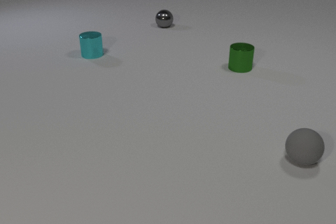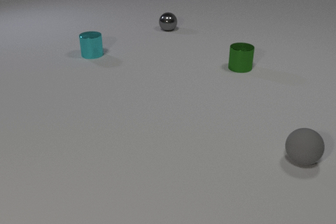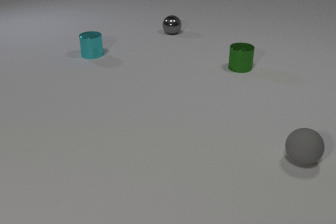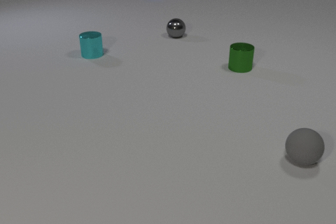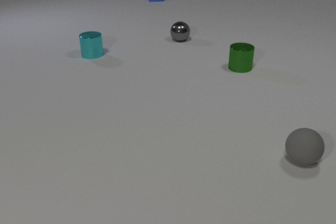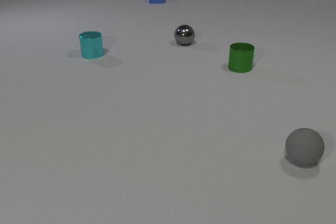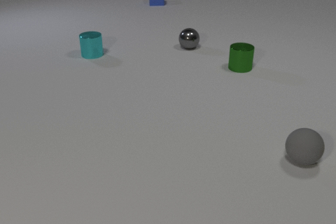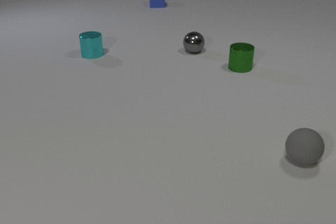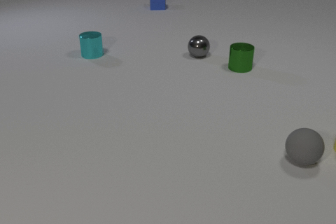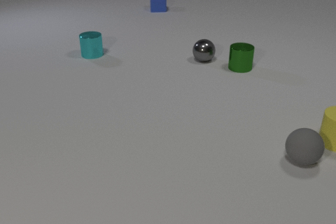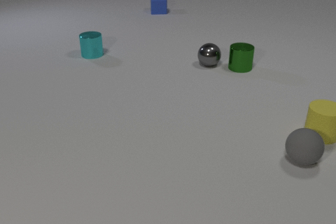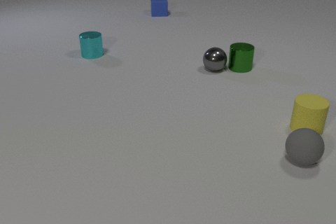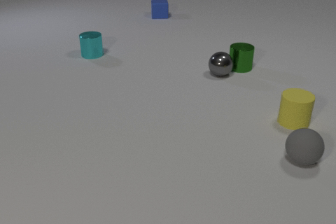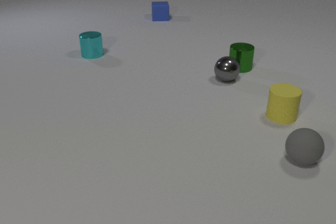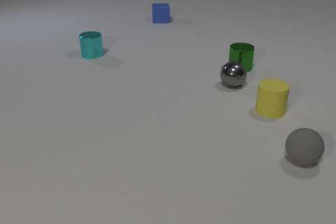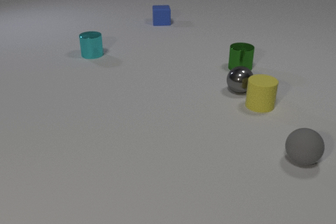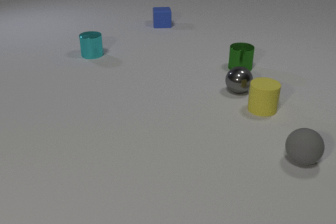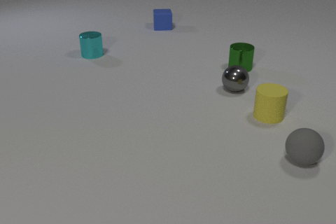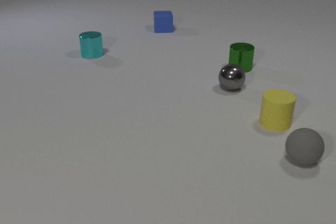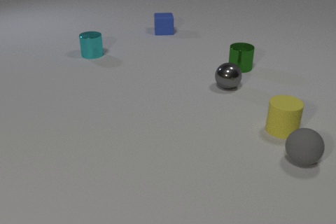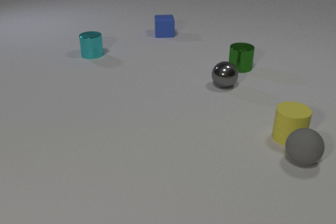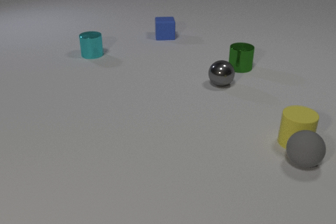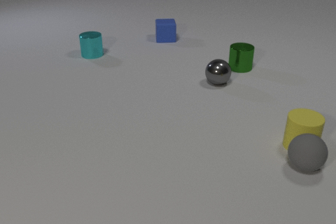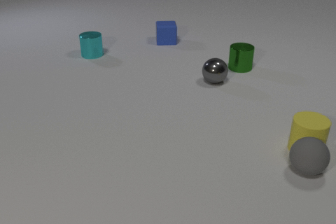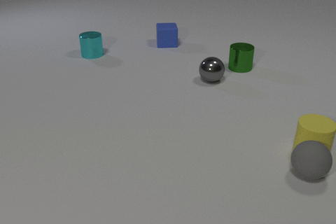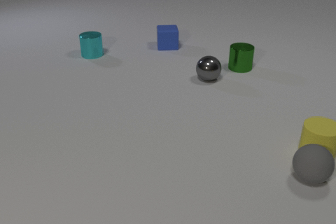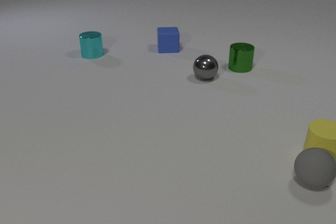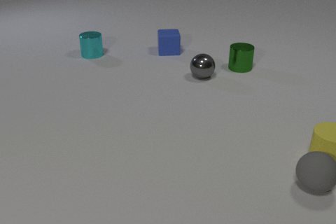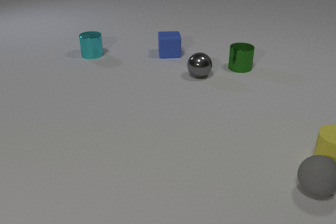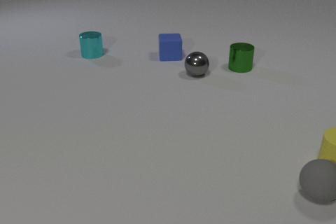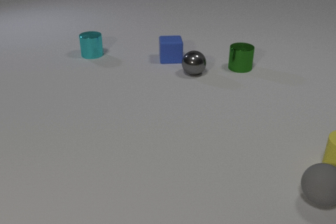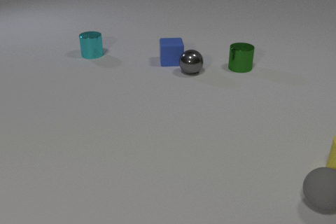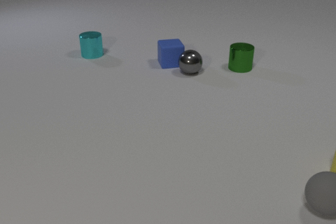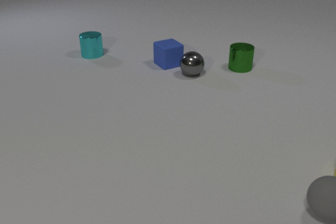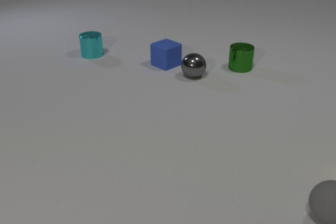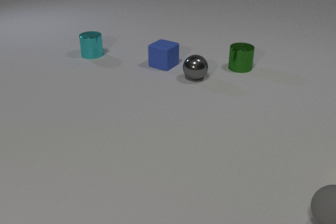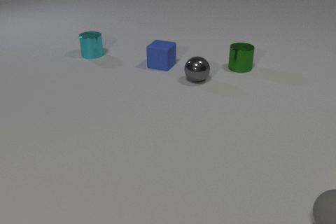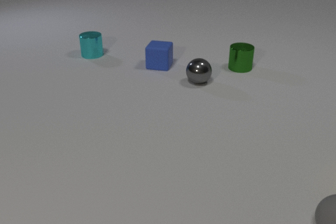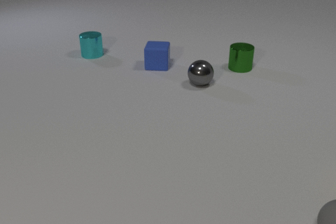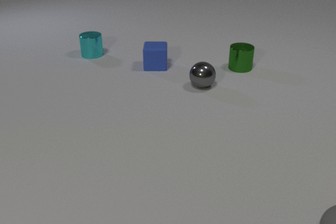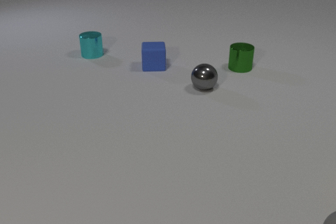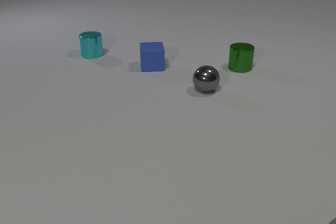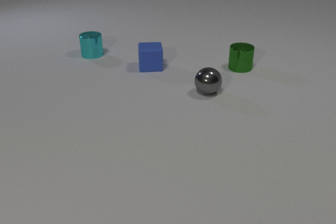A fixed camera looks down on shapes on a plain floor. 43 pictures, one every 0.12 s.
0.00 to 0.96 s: The gray metal sphere rolls toward the camera. The blue rubber cube comes in at the top edge, slides toward the camera.
0.96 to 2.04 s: The yellow rubber cylinder slides to the left and away from the camera. The gray metal sphere rolls toward the camera and to the right. The blue rubber cube slides toward the camera. The yellow rubber cylinder and the gray metal sphere collide.
2.04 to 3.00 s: The yellow rubber cylinder slides toward the camera and to the right. The gray metal sphere rolls to the left and away from the camera. The blue rubber cube slides toward the camera. The gray rubber sphere rolls toward the camera. The yellow rubber cylinder and the gray rubber sphere collide.
3.00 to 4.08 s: The yellow rubber cylinder slides to the right and toward the camera, leaves at the right edge. The gray metal sphere rolls to the left and away from the camera. The blue rubber cube slides toward the camera, spins counterclockwise seen from above by about 45 degrees, its near face sliding to the right. The gray rubber sphere rolls toward the camera. The gray metal sphere and the blue rubber cube collide.
4.08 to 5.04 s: The gray metal sphere rolls toward the camera and to the right. The blue rubber cube slides to the left and toward the camera, spins so that its near face slides to the right, counterclockwise seen from above. The gray rubber sphere rolls toward the camera and to the right, leaves at the bottom edge.
How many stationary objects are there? 2.
What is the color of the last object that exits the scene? gray.
What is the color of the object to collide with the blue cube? gray.
